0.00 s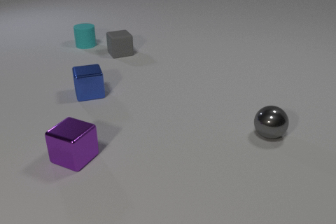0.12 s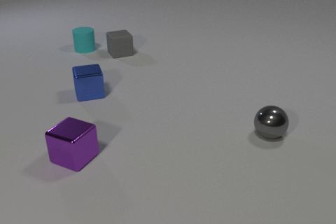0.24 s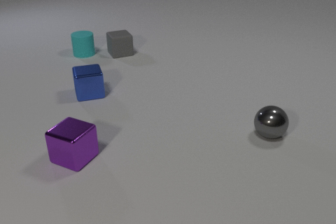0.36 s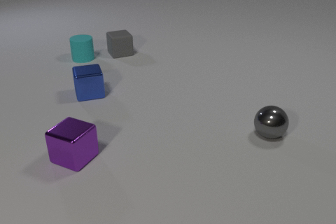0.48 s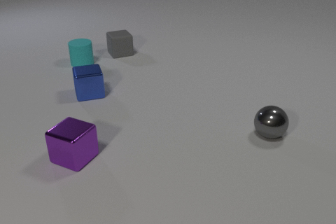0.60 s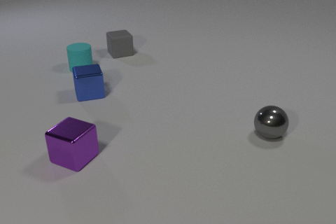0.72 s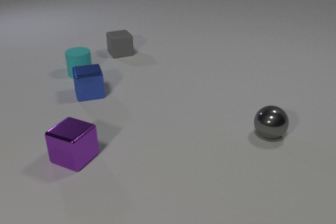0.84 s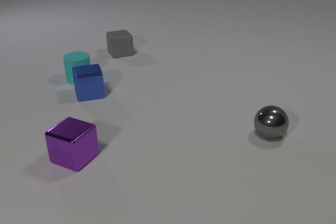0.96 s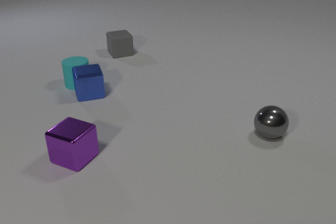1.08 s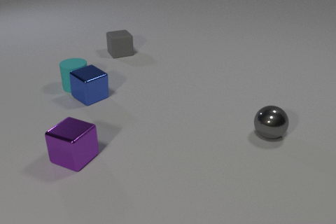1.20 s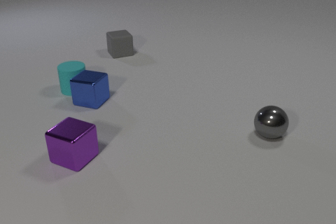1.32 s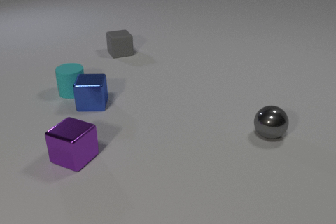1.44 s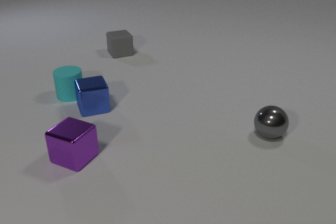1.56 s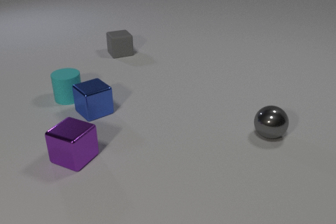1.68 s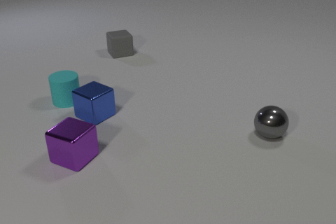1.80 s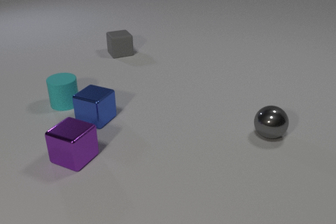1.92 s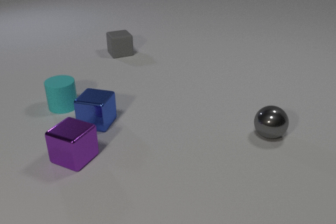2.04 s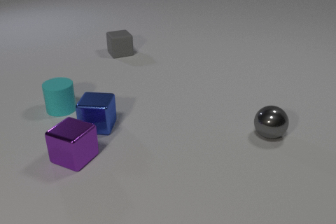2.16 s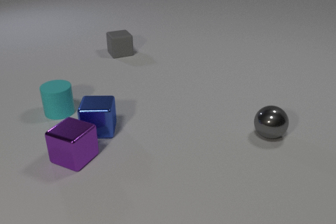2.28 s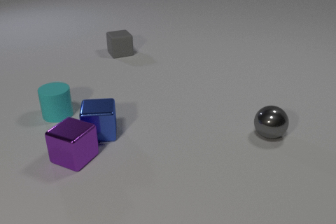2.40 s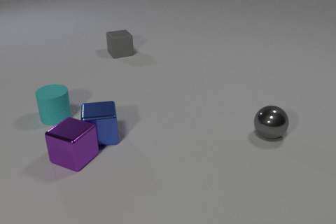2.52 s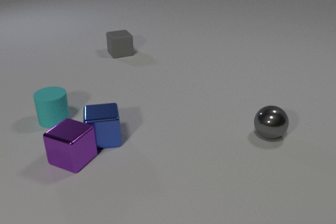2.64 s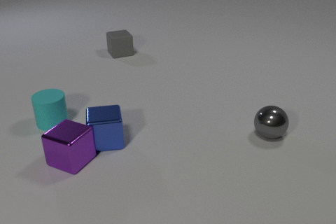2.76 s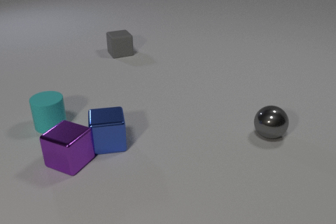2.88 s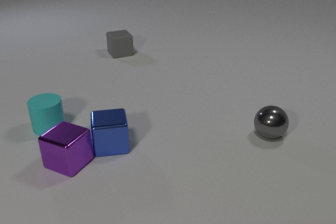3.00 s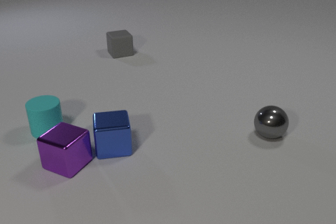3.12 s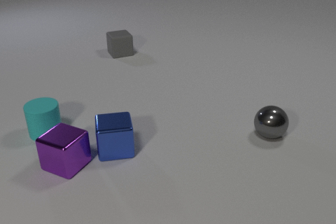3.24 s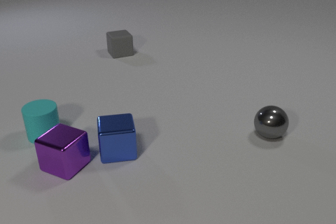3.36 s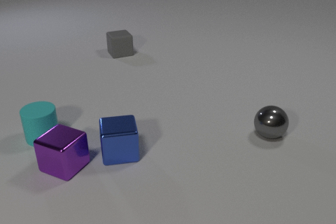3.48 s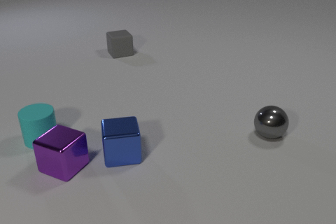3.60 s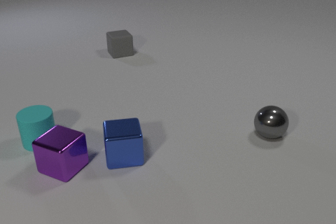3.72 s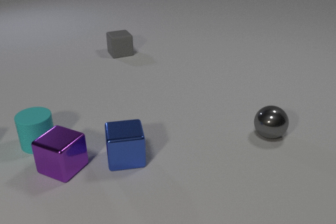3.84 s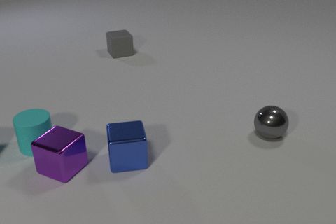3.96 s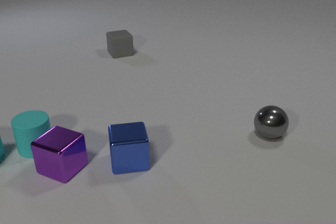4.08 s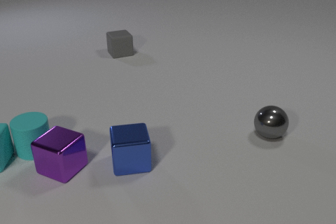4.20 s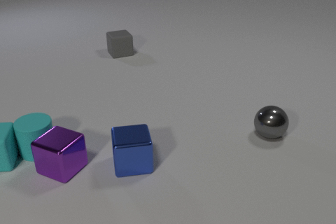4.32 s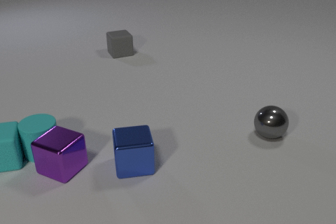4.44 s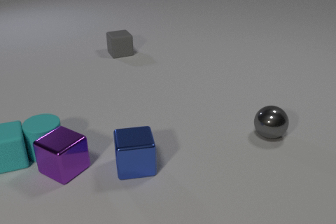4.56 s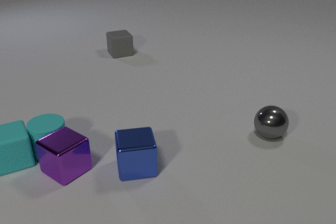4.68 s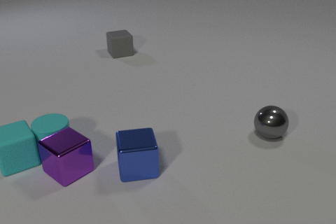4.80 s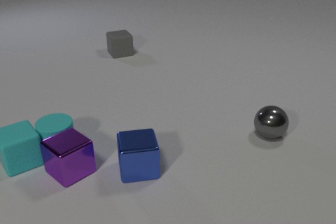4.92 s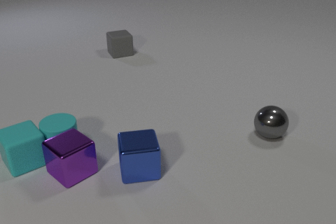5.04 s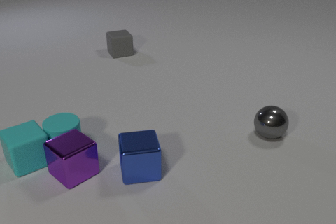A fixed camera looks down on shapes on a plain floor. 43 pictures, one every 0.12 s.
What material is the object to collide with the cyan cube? rubber.
What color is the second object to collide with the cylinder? cyan.
How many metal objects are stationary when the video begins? 3.
0.00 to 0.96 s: The cyan rubber cylinder slides toward the camera. The cyan rubber cylinder and the blue metal cube collide.
0.96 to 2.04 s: The cyan rubber cylinder slides toward the camera. The blue metal cube slides toward the camera, spins counterclockwise seen from above by about 150 degrees, its near face sliding to the right.
2.04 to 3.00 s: The cyan rubber cylinder slides toward the camera. The blue metal cube slides toward the camera. The purple metal cube slides toward the camera. The blue metal cube and the purple metal cube collide.
3.00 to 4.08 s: The cyan rubber cylinder slides toward the camera and to the left. The blue metal cube slides toward the camera and to the right. The cyan rubber cube comes in at the left edge, slides to the right. The cyan rubber cylinder and the cyan rubber cube collide.
4.08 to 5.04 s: The cyan rubber cylinder slides to the right. The blue metal cube slides toward the camera and to the right. The cyan rubber cube slides to the right and toward the camera, spins counterclockwise seen from above by about 45 degrees, its near face sliding to the right. The purple metal cube slides to the right and toward the camera. The cyan rubber cylinder and the purple metal cube collide.
